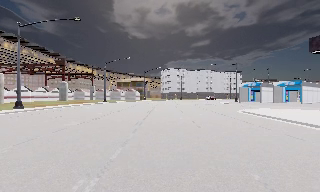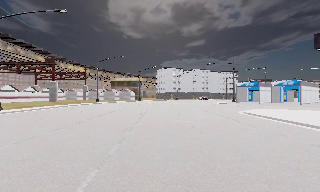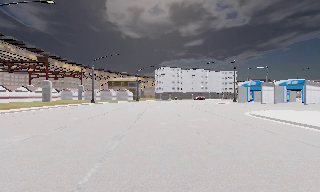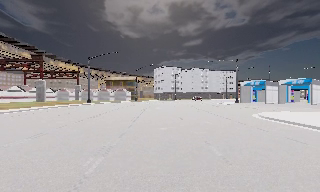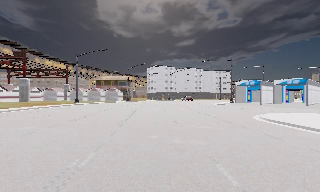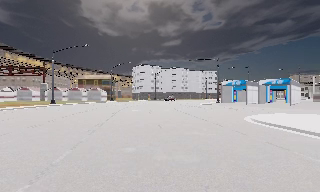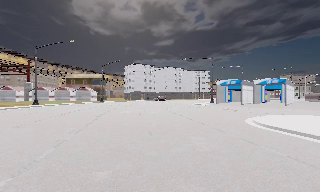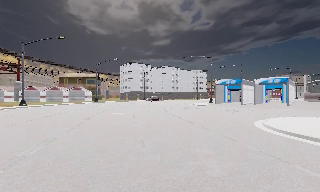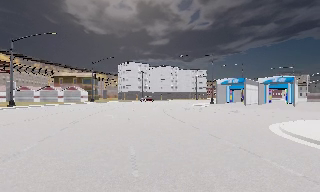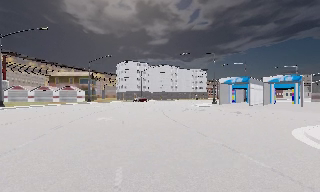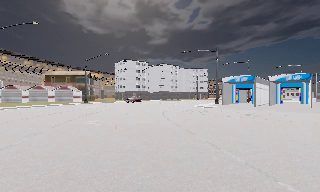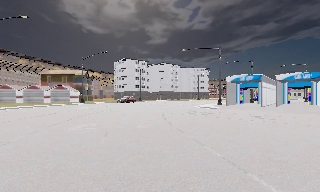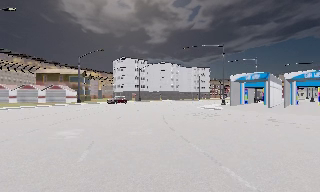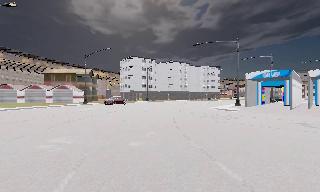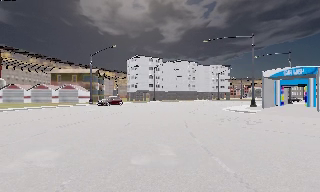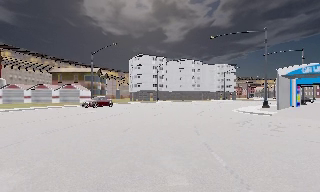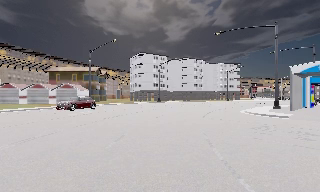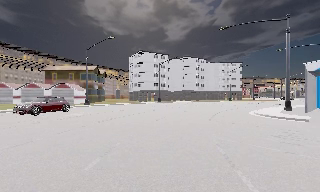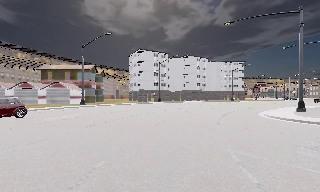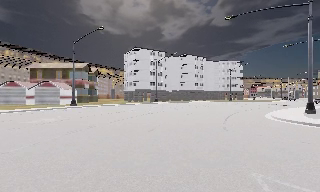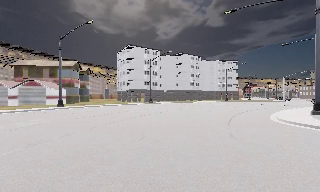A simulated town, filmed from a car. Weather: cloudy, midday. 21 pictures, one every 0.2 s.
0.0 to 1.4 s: The camera swings to its right by about 15 degrees, and the scene slides to the left. It travels forward, about 11 m, so what stands in front looms larger.
1.4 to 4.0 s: The camera travels forward, about 20 m, so what stands in front looms larger.
The film runs forward here.
